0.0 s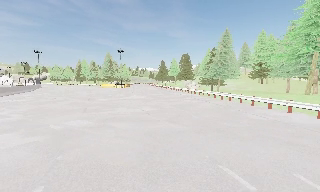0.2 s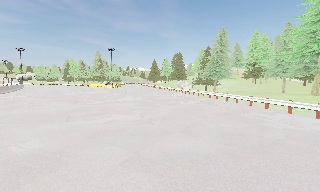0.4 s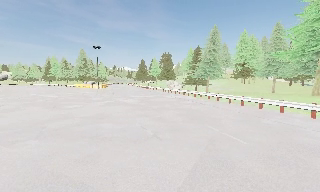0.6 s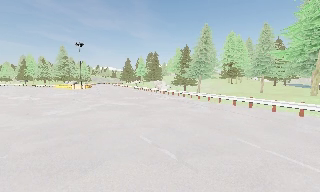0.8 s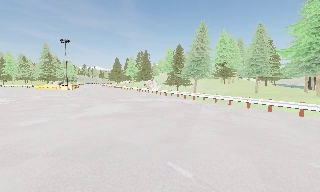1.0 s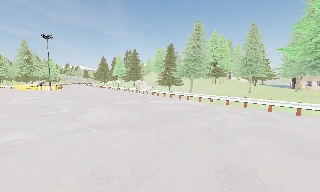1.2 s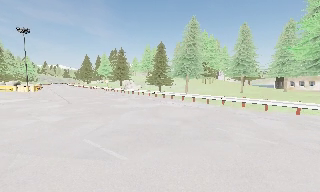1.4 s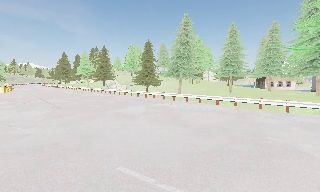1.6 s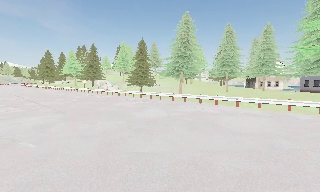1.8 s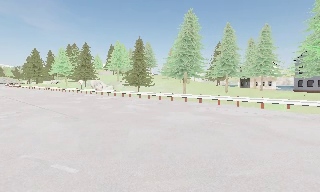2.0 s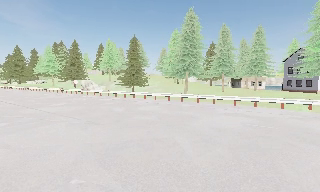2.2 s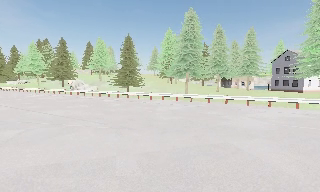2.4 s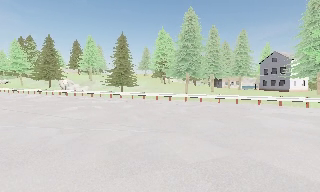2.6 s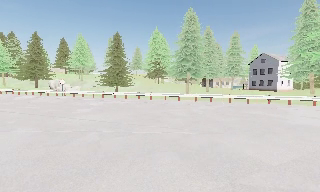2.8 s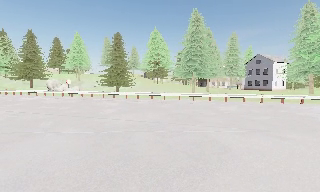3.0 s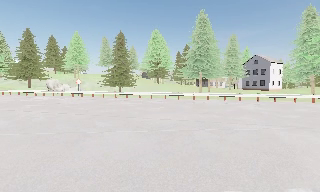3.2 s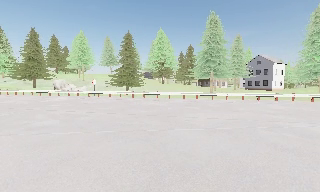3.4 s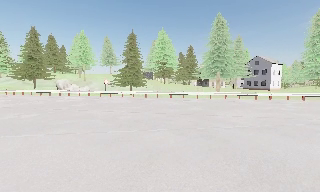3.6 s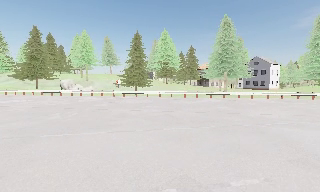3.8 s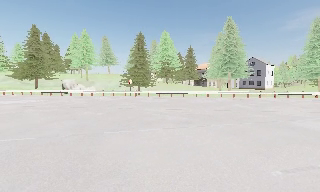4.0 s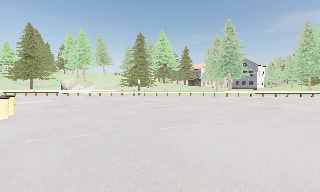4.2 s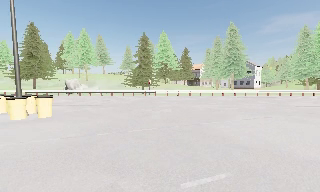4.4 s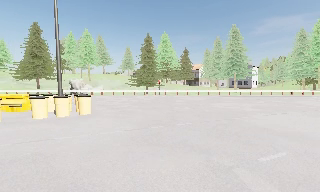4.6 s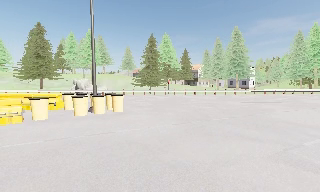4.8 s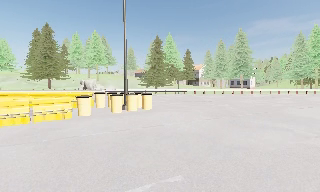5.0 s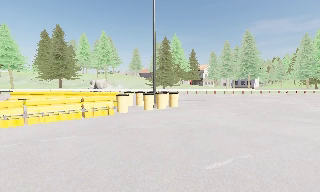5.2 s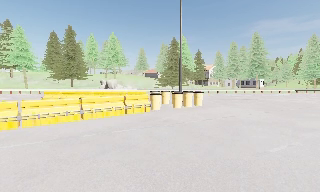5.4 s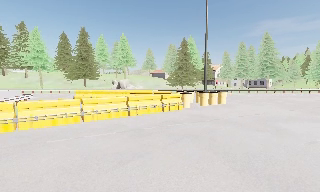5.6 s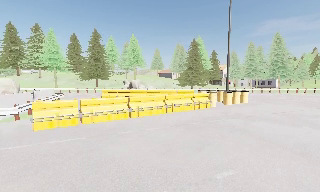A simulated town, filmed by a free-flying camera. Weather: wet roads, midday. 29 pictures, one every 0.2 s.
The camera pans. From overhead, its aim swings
clockwise.
0.0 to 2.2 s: The camera pans to its right, which is clockwise from overhead, by about 50 degrees. It travels to its left and forward, about 25 m.
2.2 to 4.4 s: The camera pans to its right, which is clockwise from overhead, by about 30 degrees. It travels to its left, about 25 m, so close, fixed things drift to the right.
4.4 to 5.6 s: The camera travels to its left and backward, about 13 m, so close, fixed things drift to the right.
The film runs forward here.
